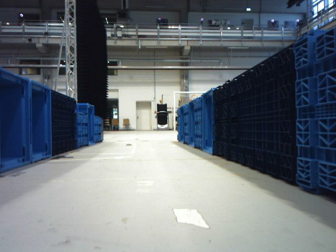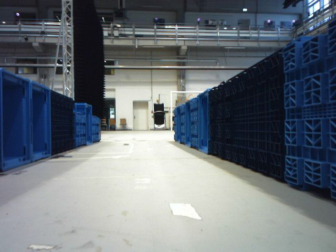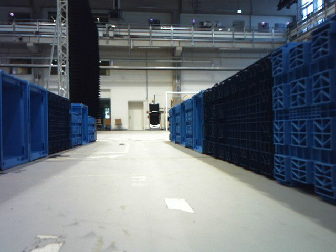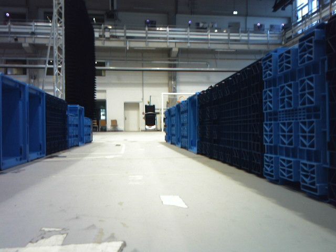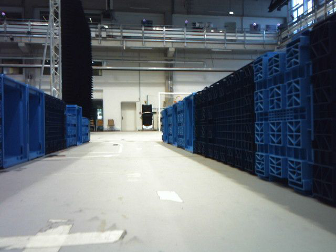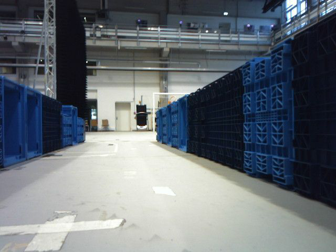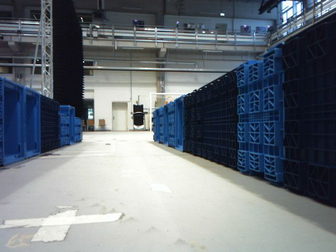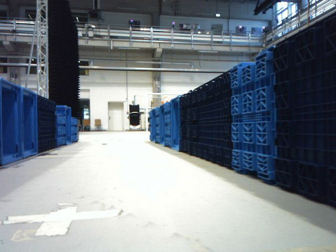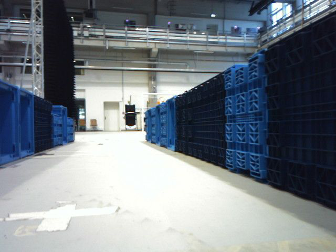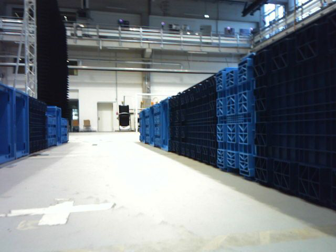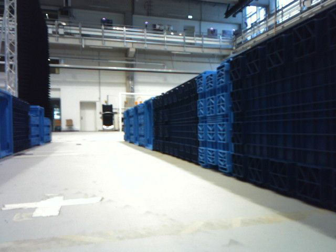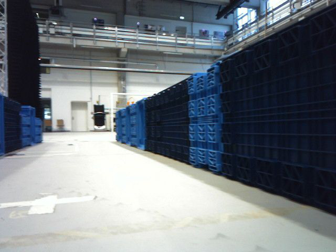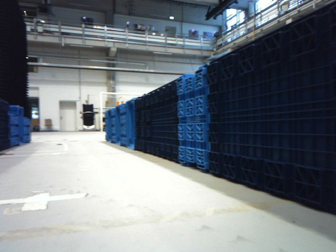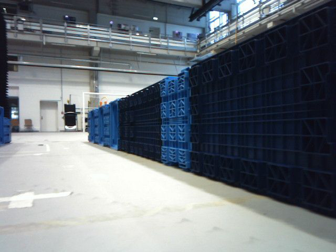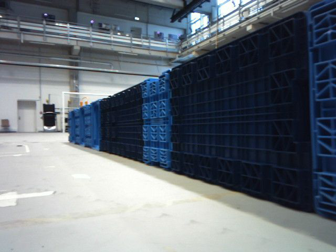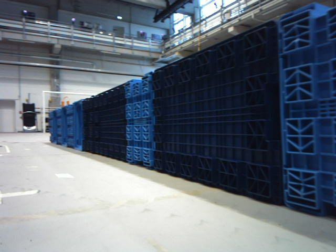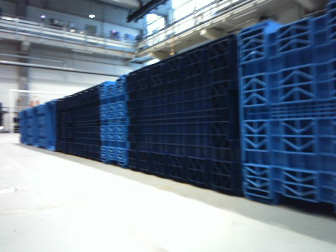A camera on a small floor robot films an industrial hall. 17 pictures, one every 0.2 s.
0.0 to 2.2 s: The scene slides to the left, as the camera pans about 10 degrees to its right. It travels backward, about 0.4 m, so what stands in front gets smaller.
2.2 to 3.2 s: The camera swings to its right by about 20 degrees, and the scene slides to the left. It travels backward, about 0.2 m, so what stands in front gets smaller.
The film runs backward here.
